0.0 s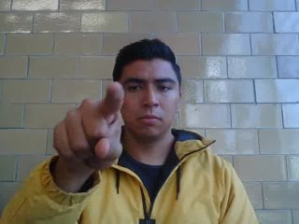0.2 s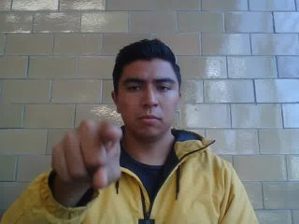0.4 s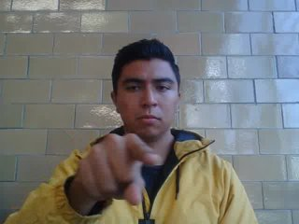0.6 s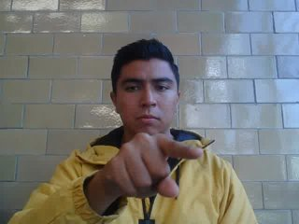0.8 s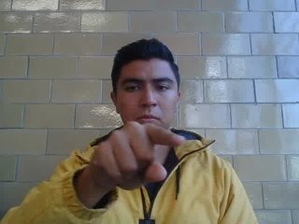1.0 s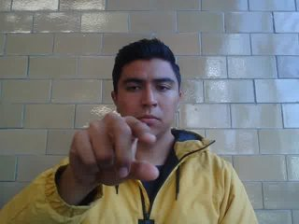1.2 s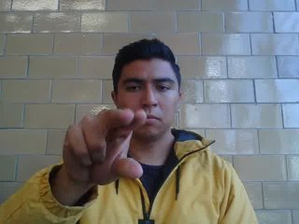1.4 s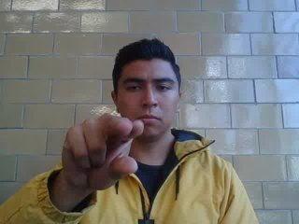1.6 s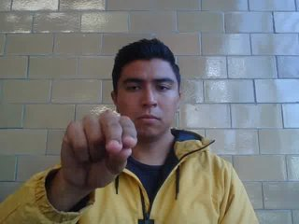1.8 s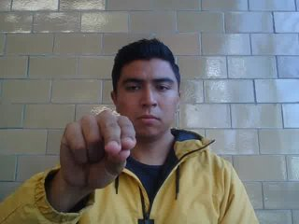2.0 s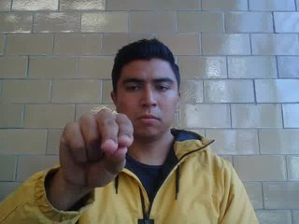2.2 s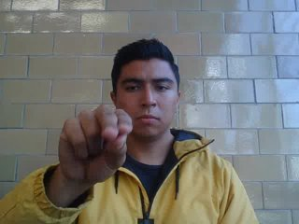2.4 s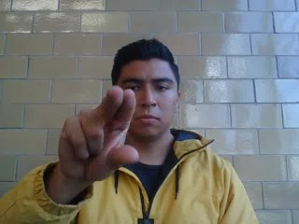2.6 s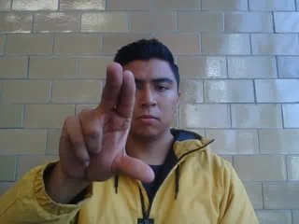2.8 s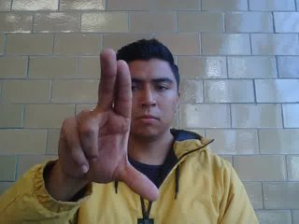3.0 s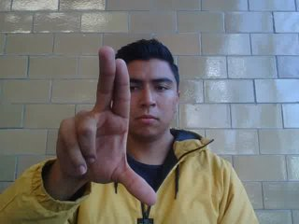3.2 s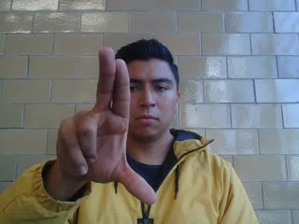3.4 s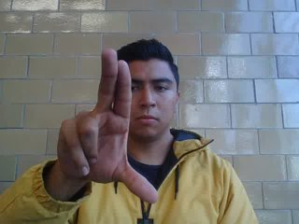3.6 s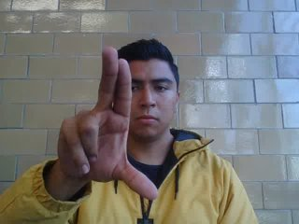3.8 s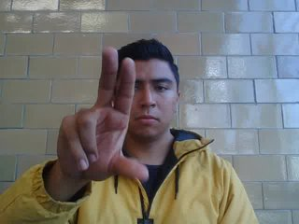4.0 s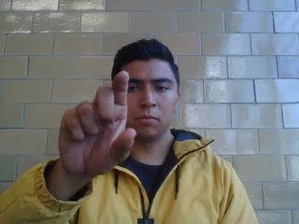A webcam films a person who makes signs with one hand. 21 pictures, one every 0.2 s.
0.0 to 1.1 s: Pointing with one finger.
1.2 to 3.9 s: Zoom in.
